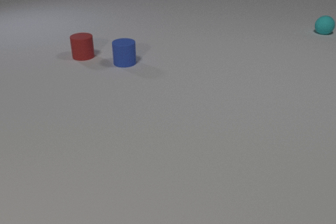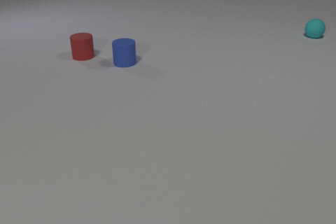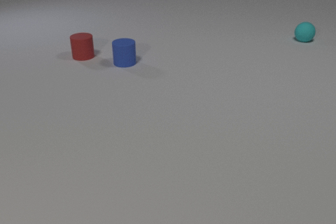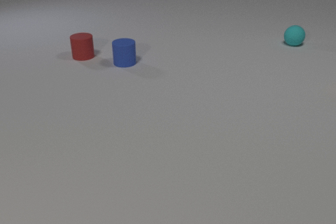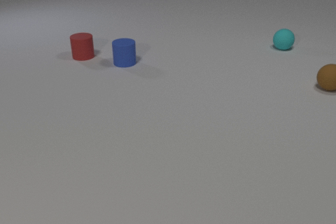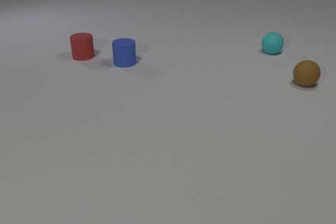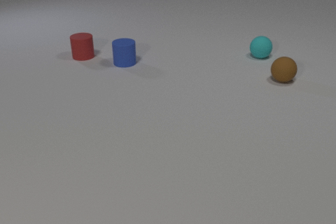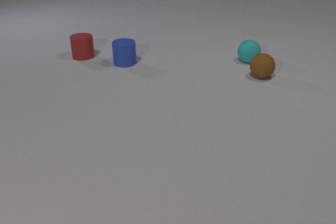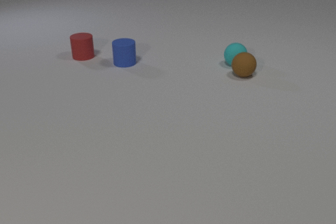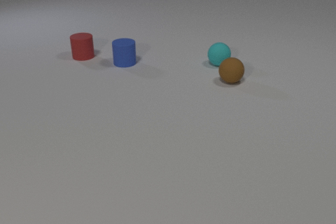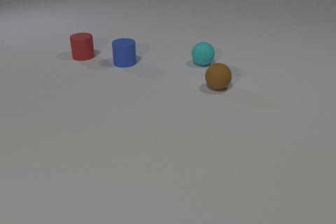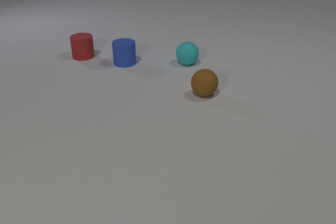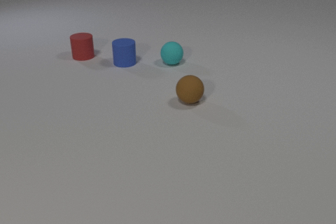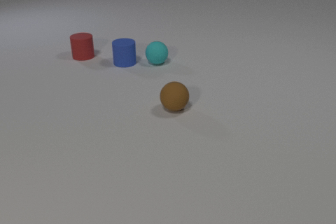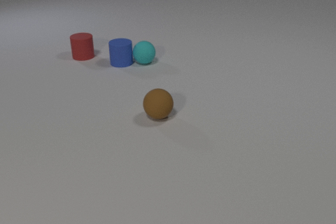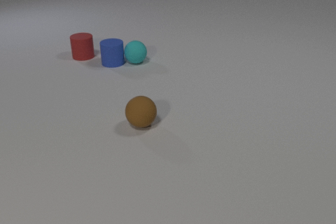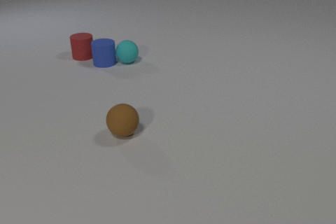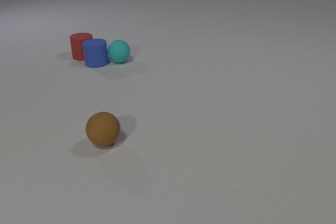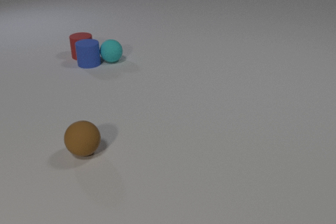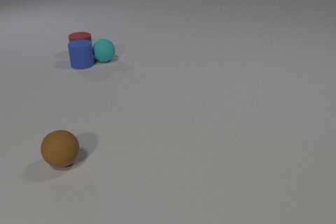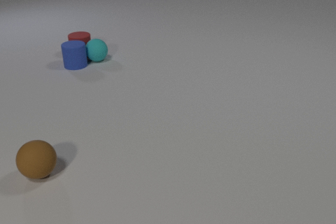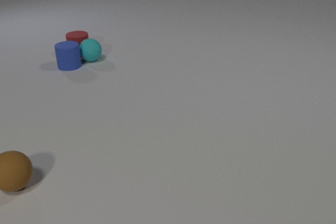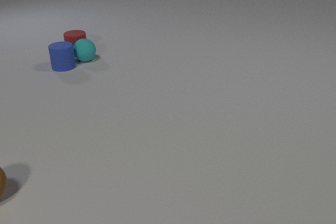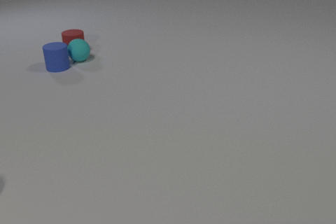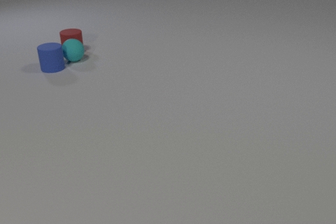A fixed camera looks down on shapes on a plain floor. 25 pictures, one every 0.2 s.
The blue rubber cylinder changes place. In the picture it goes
to the left.
The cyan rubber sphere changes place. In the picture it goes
to the left.
0.0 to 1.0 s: The brown rubber sphere comes in at the right edge, rolls to the left. The cyan rubber sphere rolls toward the camera and to the left.
1.0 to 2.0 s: The brown rubber sphere rolls to the left. The cyan rubber sphere rolls to the left and toward the camera. The brown rubber sphere and the cyan rubber sphere collide.
2.0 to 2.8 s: The brown rubber sphere rolls toward the camera and to the left. The cyan rubber sphere rolls to the left. The cyan rubber sphere and the blue rubber cylinder collide.
2.8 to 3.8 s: The brown rubber sphere rolls to the left and toward the camera. The cyan rubber sphere rolls to the left. The blue rubber cylinder slides to the left. The blue rubber cylinder and the red rubber cylinder collide.
3.8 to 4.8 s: The brown rubber sphere rolls to the left and toward the camera, leaves at the left edge. The cyan rubber sphere rolls to the left. The blue rubber cylinder slides to the left. The red rubber cylinder slides away from the camera and to the left. The cyan rubber sphere and the red rubber cylinder collide.
Are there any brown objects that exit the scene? yes.
How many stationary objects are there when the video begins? 2.
What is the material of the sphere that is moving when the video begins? rubber.
